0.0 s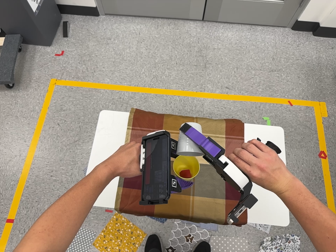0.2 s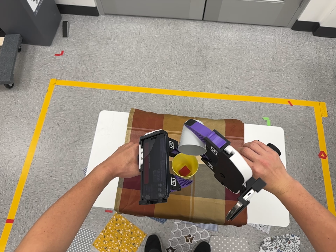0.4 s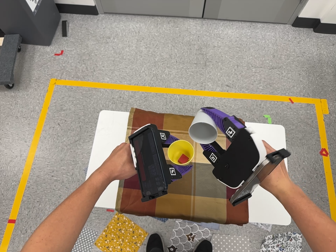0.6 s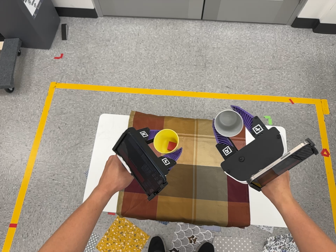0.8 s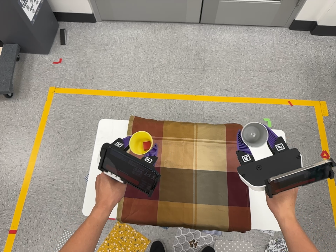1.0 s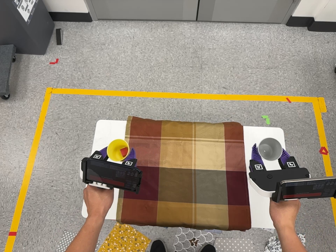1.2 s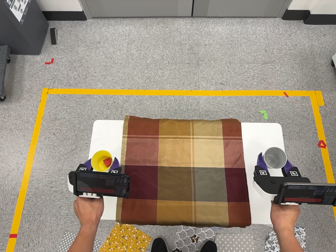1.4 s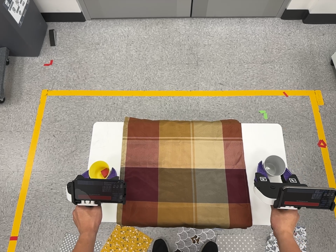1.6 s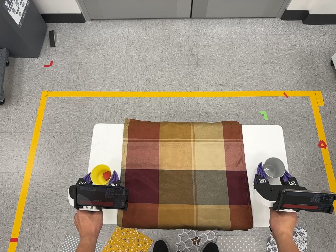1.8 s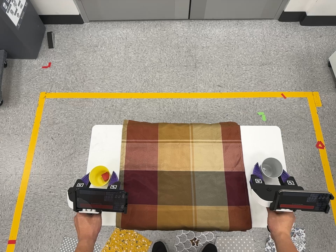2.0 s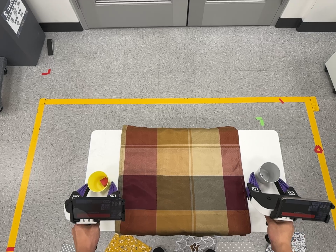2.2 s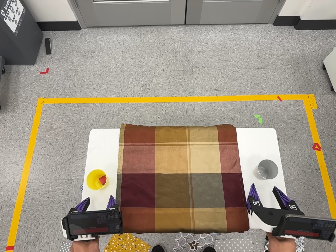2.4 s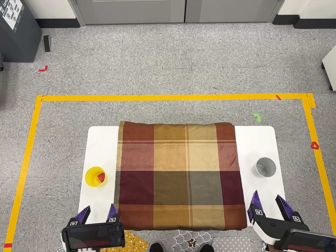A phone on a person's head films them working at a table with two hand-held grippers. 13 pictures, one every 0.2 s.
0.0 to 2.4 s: The camera travels toward the top of its view, about 4 cm, so close, fixed things drift downward.
The film runs forward here.
